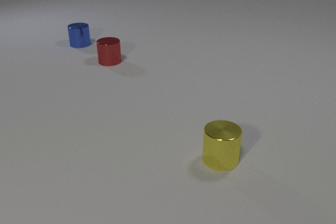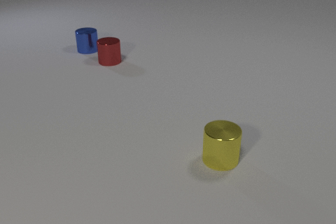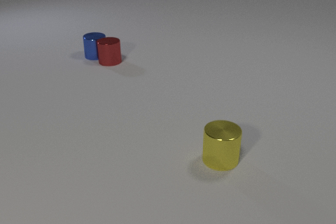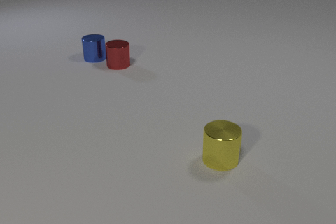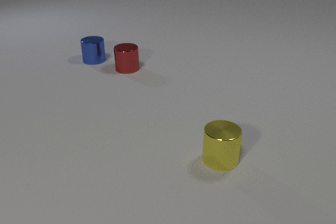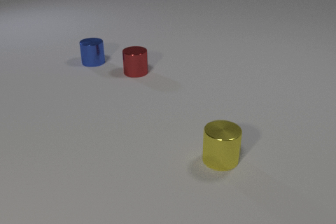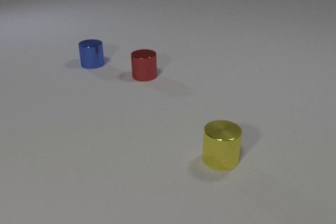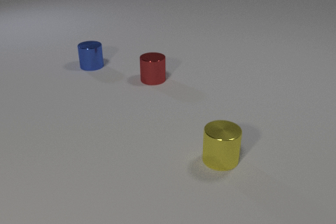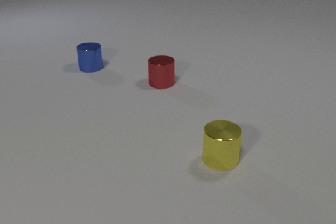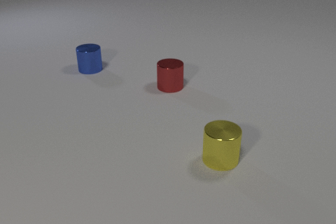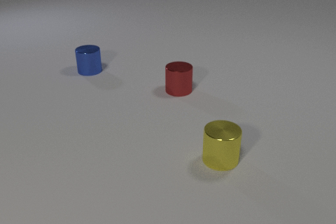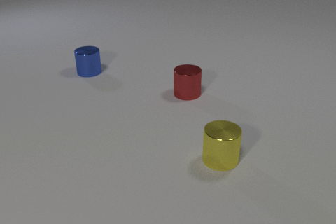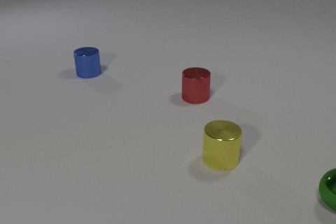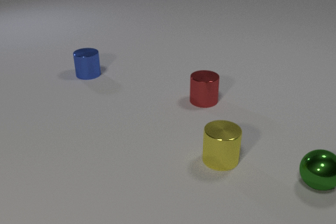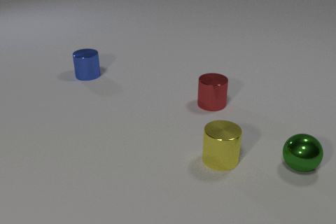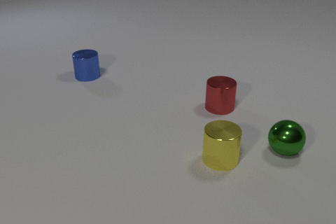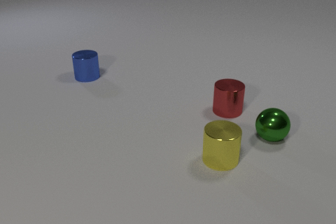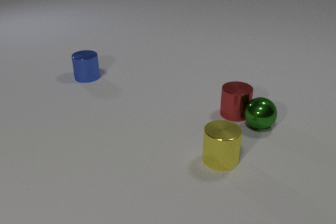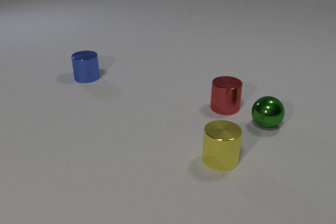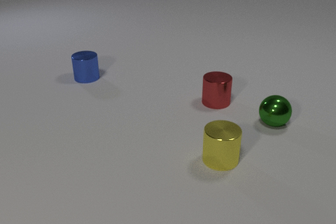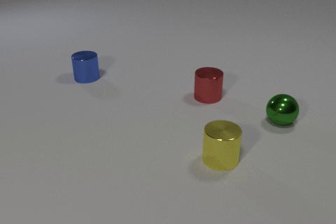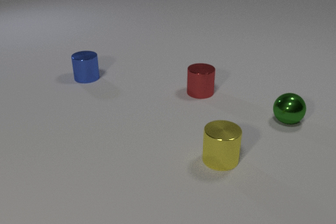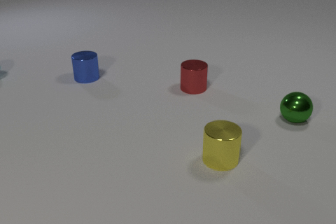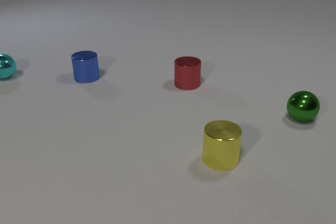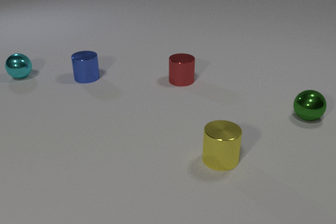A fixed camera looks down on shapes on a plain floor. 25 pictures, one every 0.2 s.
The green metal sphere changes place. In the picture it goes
away from the camera.
The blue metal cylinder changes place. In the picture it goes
toward the camera.
0.0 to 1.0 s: The blue metal cylinder slides toward the camera. The red metal cylinder slides toward the camera and to the right. The blue metal cylinder and the red metal cylinder collide.
1.0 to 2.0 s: The blue metal cylinder slides toward the camera. The red metal cylinder slides to the right and toward the camera.
2.0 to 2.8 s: The blue metal cylinder slides toward the camera. The red metal cylinder slides to the right and toward the camera. The green metal sphere comes in at the right edge, rolls away from the camera and to the left.
2.8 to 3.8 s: The blue metal cylinder slides toward the camera. The red metal cylinder moves, and ends about where it began. The green metal sphere rolls away from the camera and to the left. The red metal cylinder and the green metal sphere collide.
3.8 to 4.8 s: The red metal cylinder slides away from the camera and to the left. The cyan metal sphere comes in at the left edge, rolls to the right. The green metal sphere rolls to the right and away from the camera.
How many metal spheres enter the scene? 2.
Are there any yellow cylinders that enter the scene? no.
What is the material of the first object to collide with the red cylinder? metal.
